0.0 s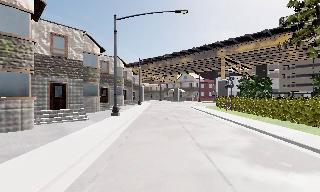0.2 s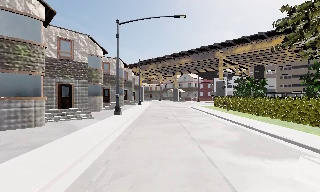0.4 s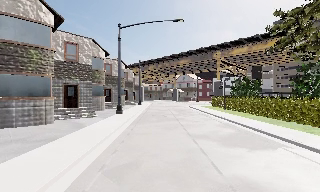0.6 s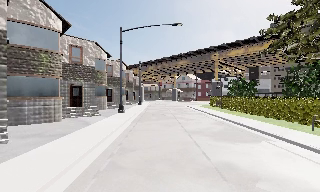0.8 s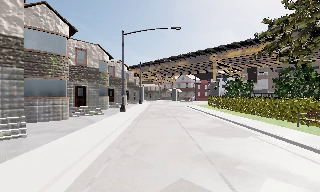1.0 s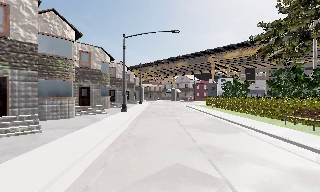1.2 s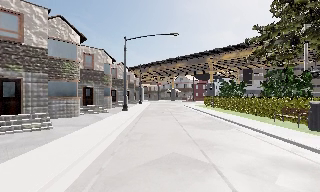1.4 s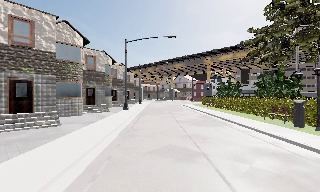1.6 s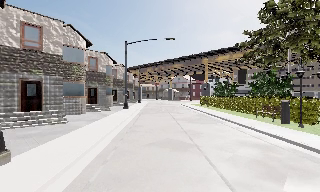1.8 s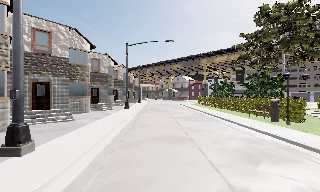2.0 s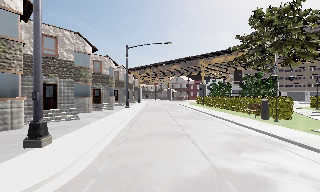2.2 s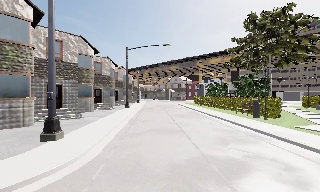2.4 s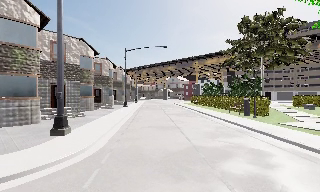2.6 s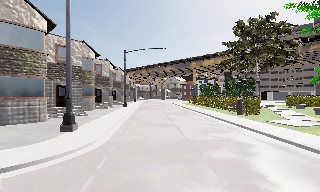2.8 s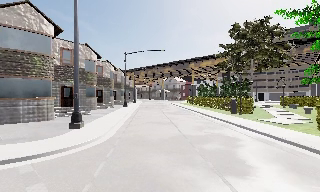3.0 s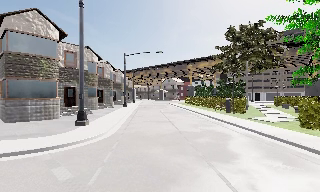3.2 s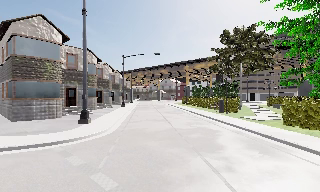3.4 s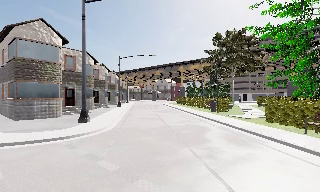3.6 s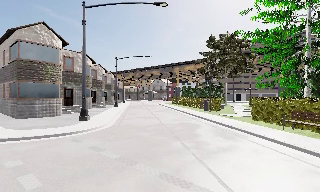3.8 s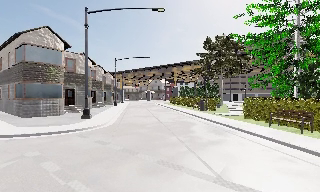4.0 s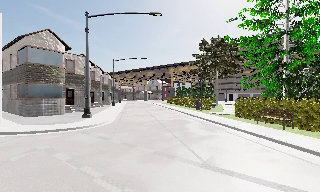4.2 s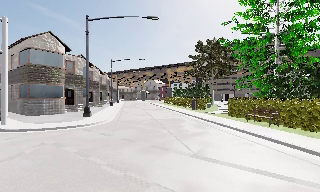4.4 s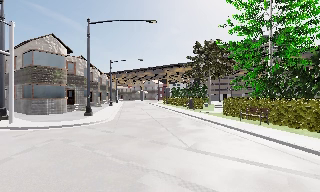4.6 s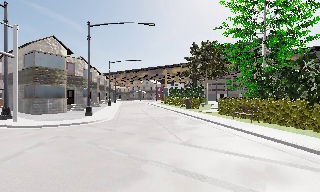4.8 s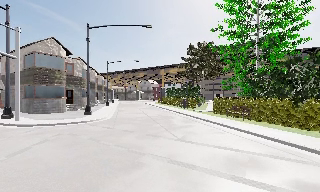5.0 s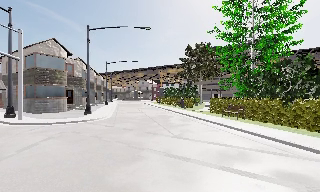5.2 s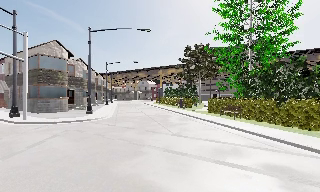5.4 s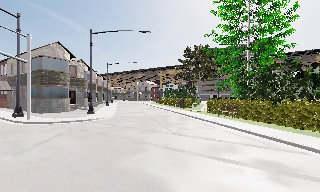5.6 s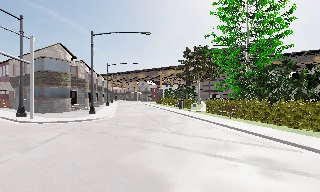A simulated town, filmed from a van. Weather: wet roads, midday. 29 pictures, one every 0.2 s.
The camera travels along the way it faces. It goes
backward.
0.0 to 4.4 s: The scene slides to the left, as the camera pans about 10 degrees to its right. It travels backward, about 20 m, so what stands in front gets smaller.
4.4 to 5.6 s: The camera travels backward, about 3.5 m, so what stands in front gets smaller. It loses speed.
The film runs backward here.
